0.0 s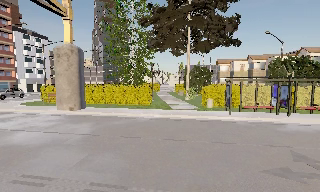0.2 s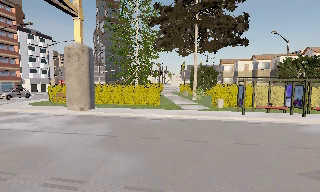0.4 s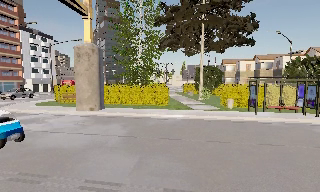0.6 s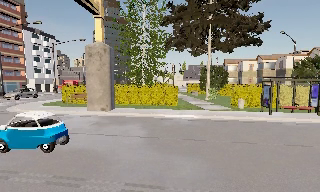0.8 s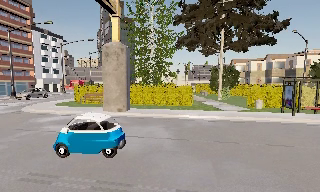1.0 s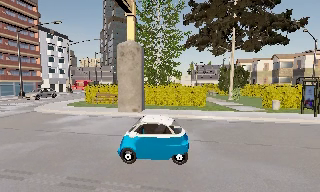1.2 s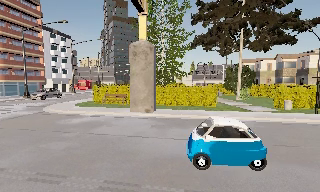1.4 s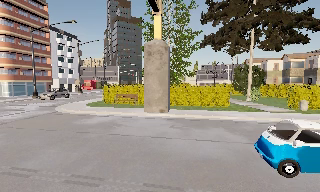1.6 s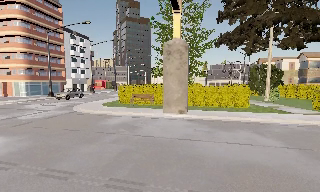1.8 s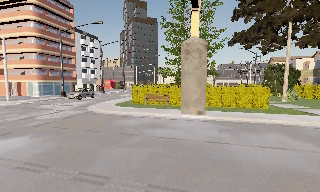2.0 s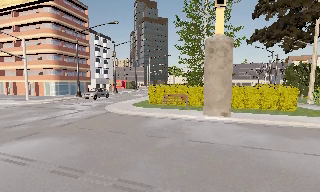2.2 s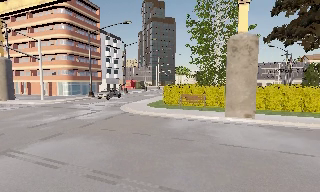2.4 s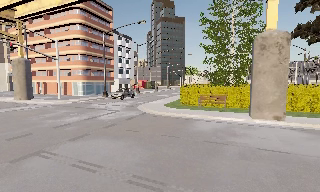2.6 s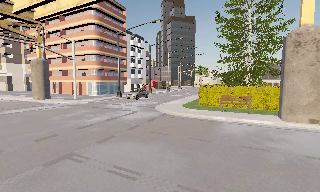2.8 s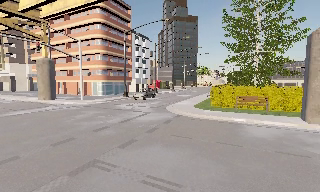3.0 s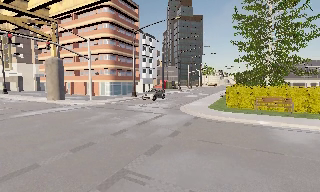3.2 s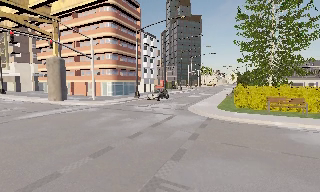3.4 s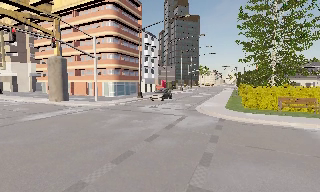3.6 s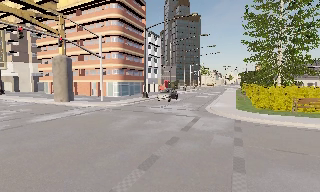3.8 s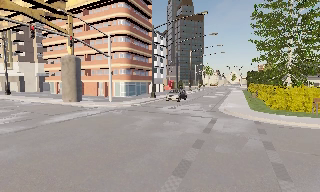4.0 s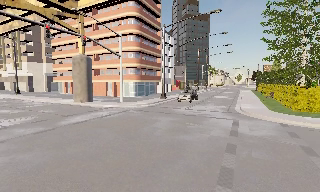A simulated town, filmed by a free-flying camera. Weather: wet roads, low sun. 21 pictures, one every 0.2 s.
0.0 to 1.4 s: The camera travels to its left, about 7 m, so close, fixed things drift to the right.
1.4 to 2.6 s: The camera pans to its left, which is counterclockwise from overhead, by about 15 degrees. It travels to its left, about 6 m, so close, fixed things drift to the right.
2.6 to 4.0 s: The camera travels to its left and forward, about 7 m, so close, fixed things drift to the right.
The film runs backward here.
